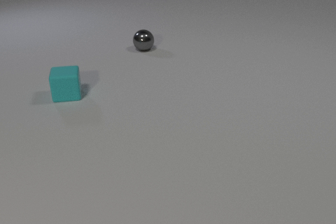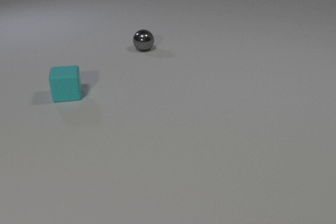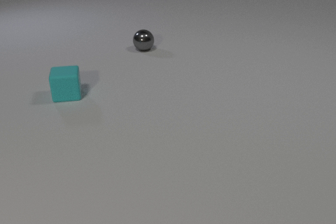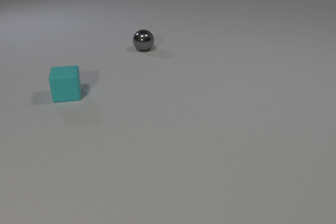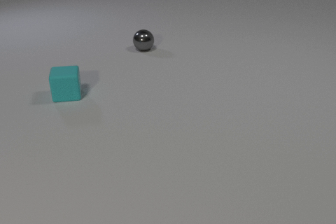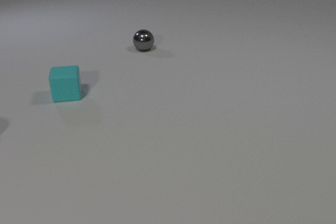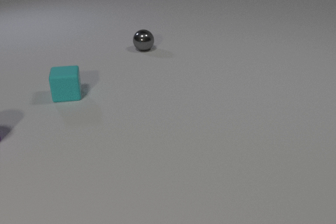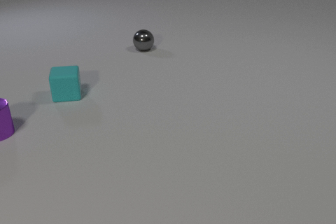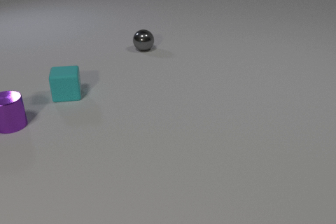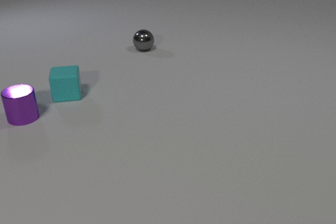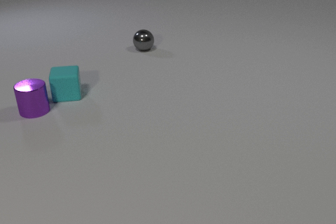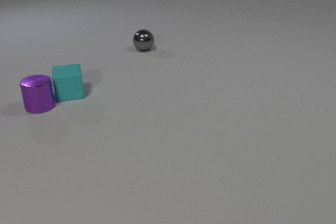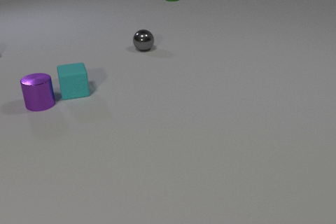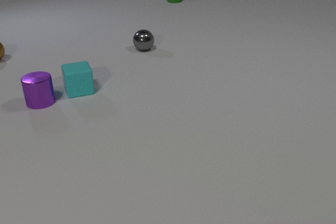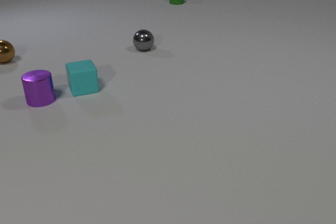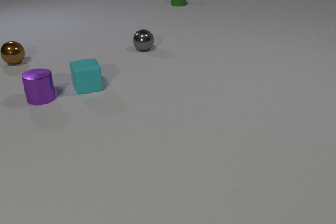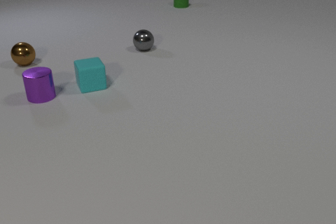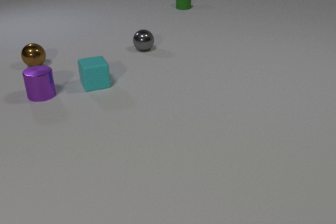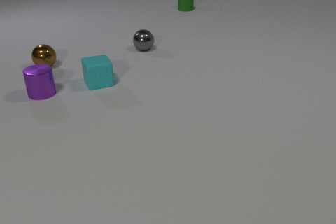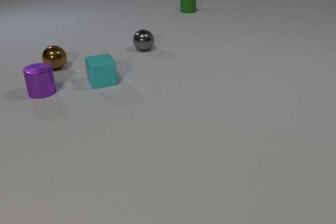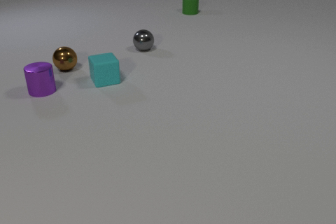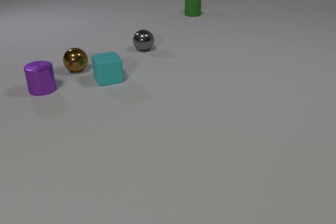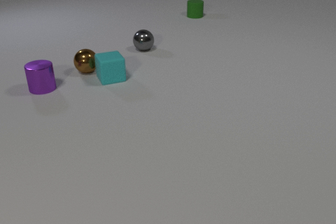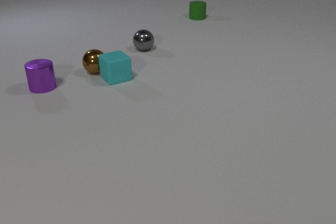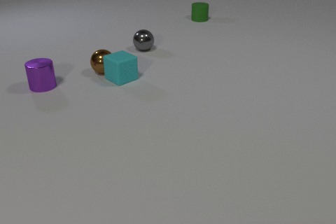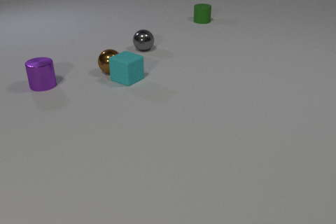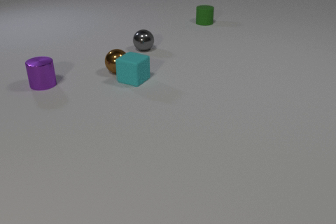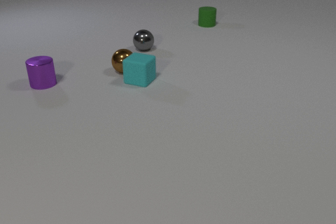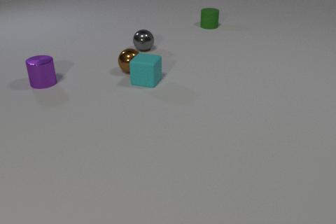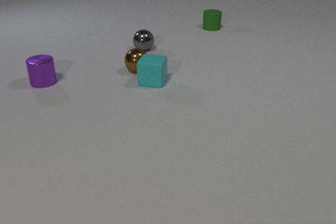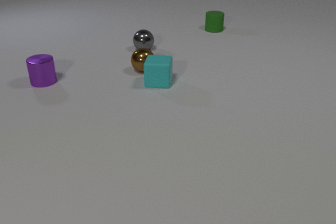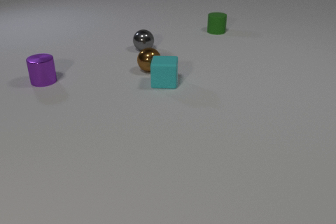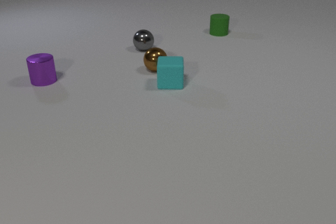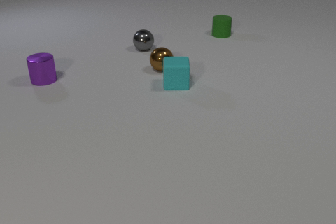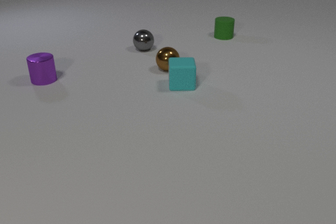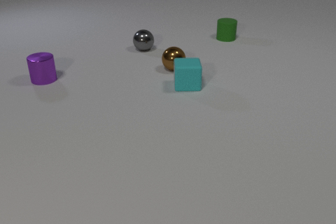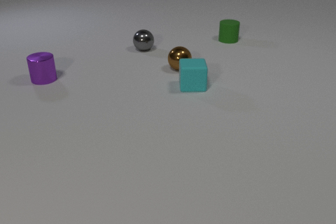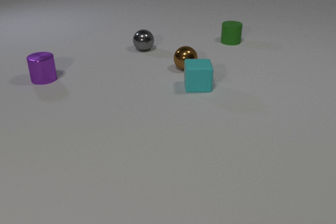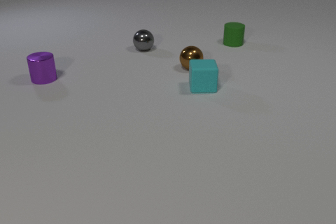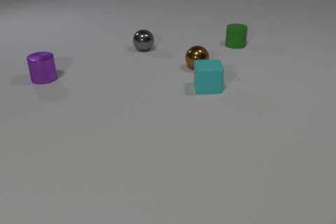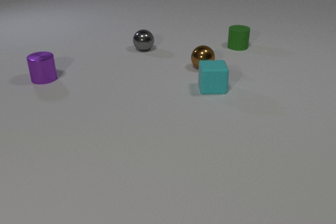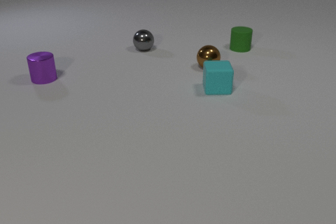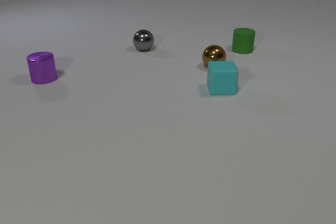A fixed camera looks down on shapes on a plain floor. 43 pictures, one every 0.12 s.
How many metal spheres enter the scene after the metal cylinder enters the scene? 1.
How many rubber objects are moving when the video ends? 2.
What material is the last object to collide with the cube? metal.
0.00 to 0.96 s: The purple metal cylinder comes in at the left edge, slides to the right and away from the camera.
0.96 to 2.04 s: The purple metal cylinder slides away from the camera and to the right. The cyan rubber cube slides to the right and away from the camera. The brown metal sphere comes in at the left edge, rolls to the right and toward the camera. The green rubber cylinder comes in at the top edge, slides toward the camera. The purple metal cylinder and the cyan rubber cube collide.
2.04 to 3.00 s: The purple metal cylinder slides away from the camera. The cyan rubber cube slides to the right, spins counterclockwise seen from above by about 30 degrees, its near face sliding to the right. The brown metal sphere rolls to the right and toward the camera. The green rubber cylinder slides toward the camera and to the right. The cyan rubber cube and the brown metal sphere collide.
3.00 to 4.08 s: The purple metal cylinder slides away from the camera. The cyan rubber cube slides to the right, spins counterclockwise seen from above by about 45 degrees, its near face sliding to the right. The brown metal sphere rolls to the right. The green rubber cylinder slides toward the camera and to the right.
4.08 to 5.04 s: The cyan rubber cube slides to the right. The brown metal sphere rolls to the right. The green rubber cylinder slides toward the camera and to the right.
